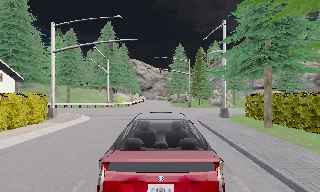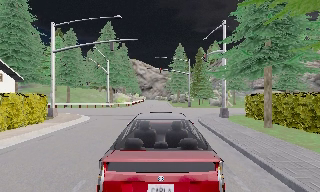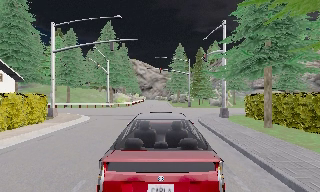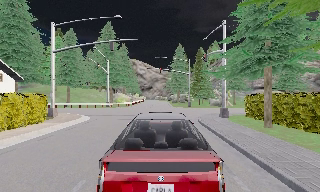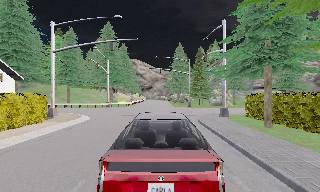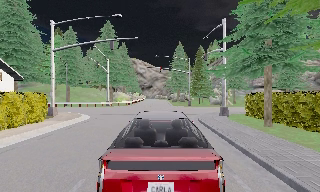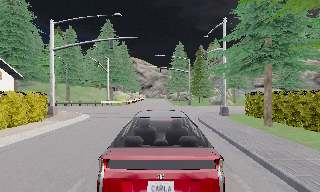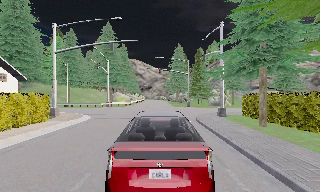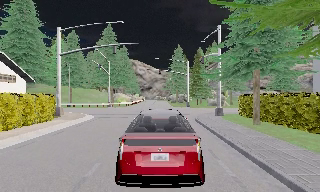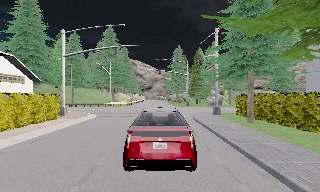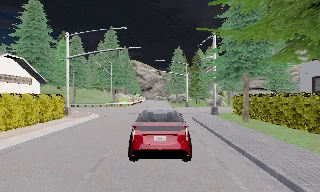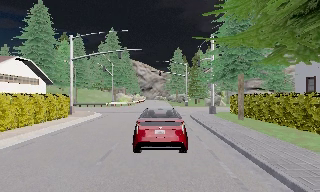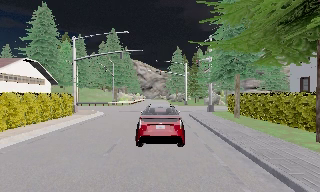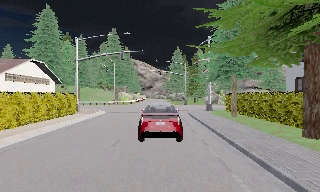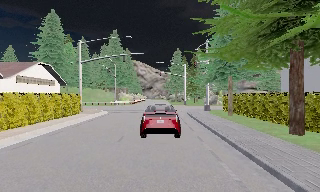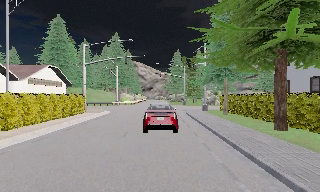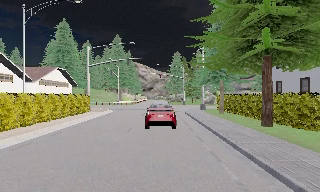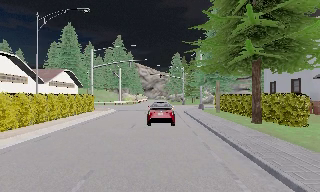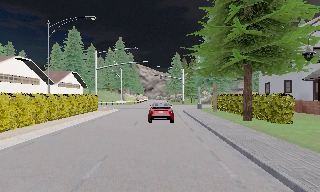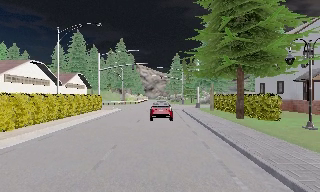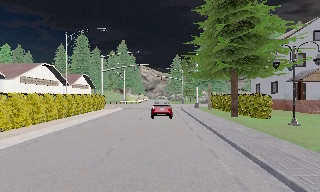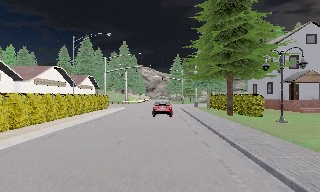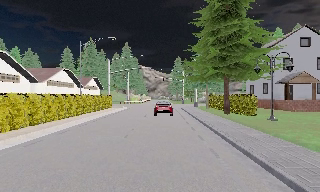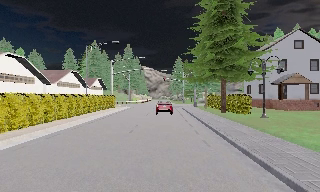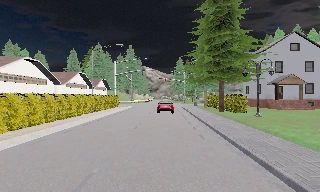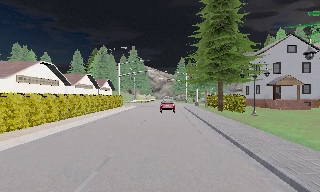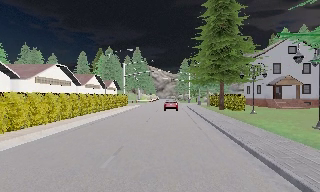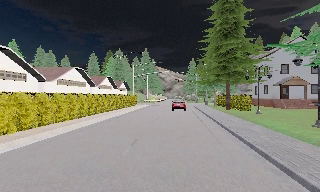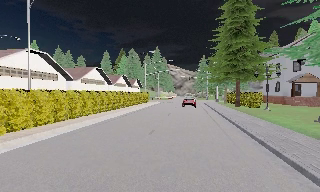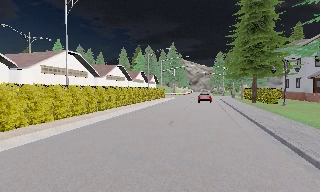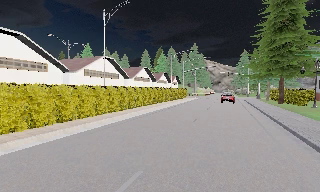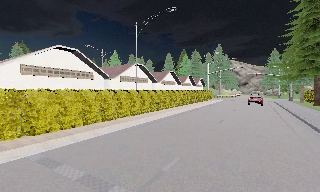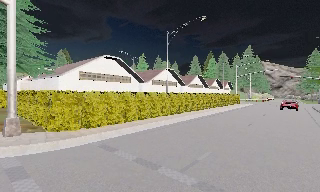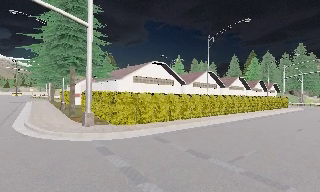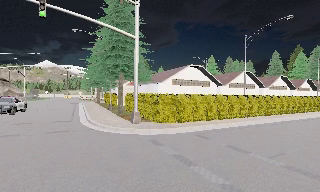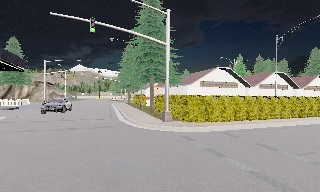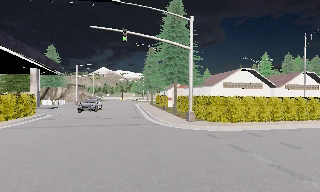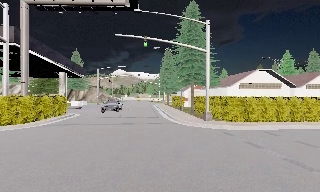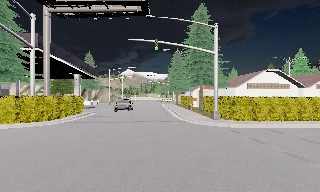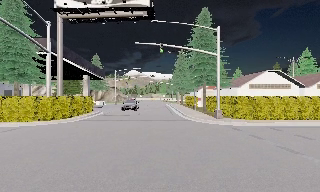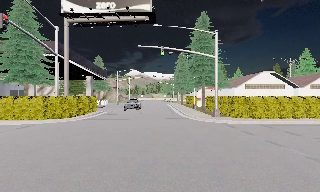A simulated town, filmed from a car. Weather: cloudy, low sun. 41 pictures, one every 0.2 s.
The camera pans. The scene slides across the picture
to the right.
The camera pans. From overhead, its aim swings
counterclockwise.
0.0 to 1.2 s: The camera keeps its place and its aim.
1.2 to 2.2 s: The camera travels backward, about 3 m, so what stands in front gets smaller.
2.2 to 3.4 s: The camera travels backward, about 5 m, so what stands in front gets smaller. It gains speed.
3.4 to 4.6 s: The camera travels backward, about 6 m, so what stands in front gets smaller.
4.6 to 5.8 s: The scene slides to the right, as the camera pans about 15 degrees to its left. It travels backward, about 6 m, so what stands in front gets smaller.
5.8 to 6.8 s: The scene slides to the right, as the camera pans about 45 degrees to its left. It travels backward and to its left, about 6 m.
6.8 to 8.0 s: The scene slides to the right, as the camera pans about 25 degrees to its left. It travels backward, about 5 m, so what stands in front gets smaller.
The film runs backward here.
